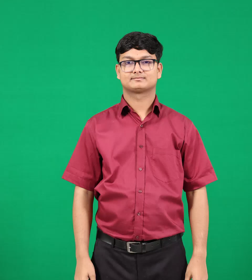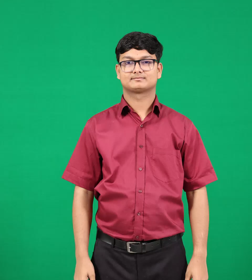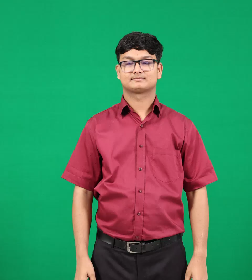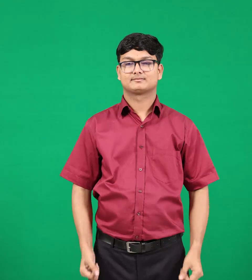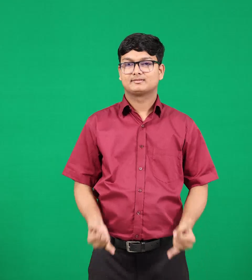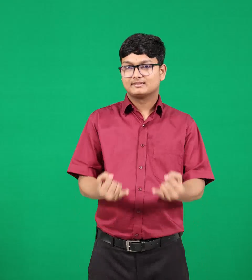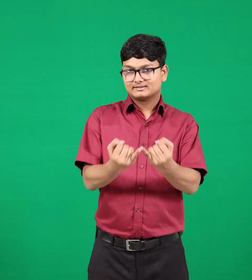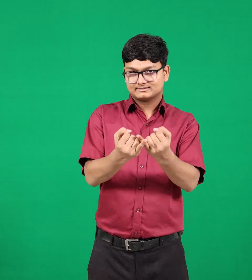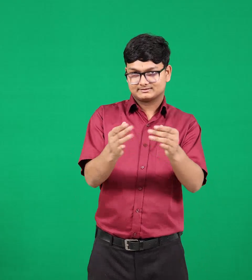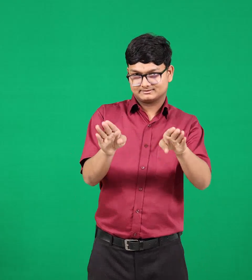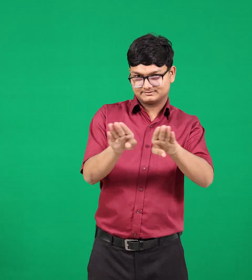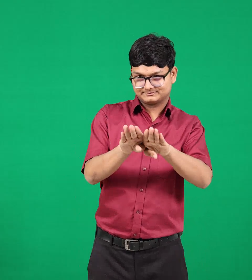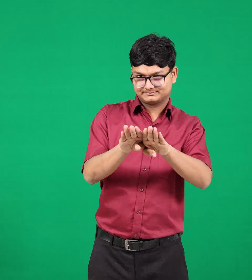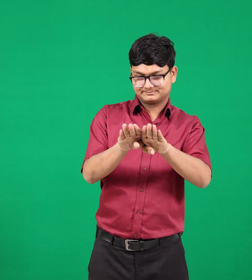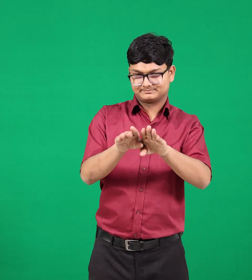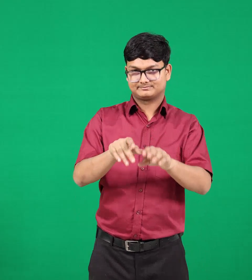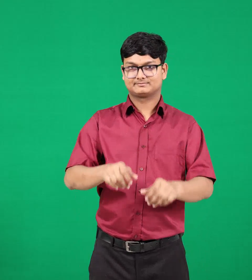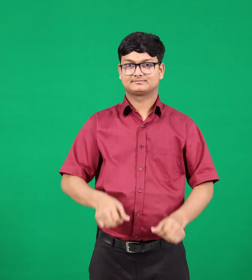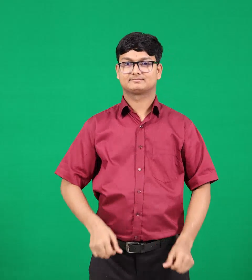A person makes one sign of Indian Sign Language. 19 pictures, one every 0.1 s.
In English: sunday
